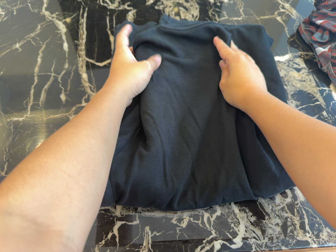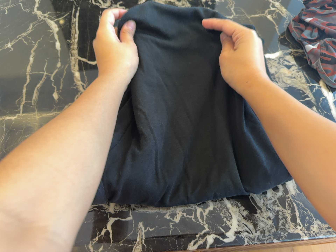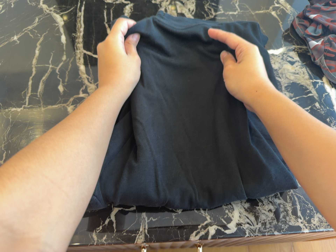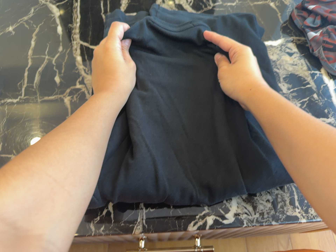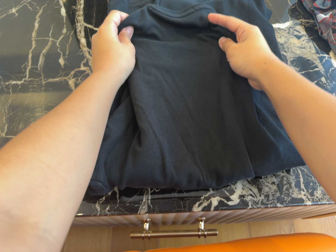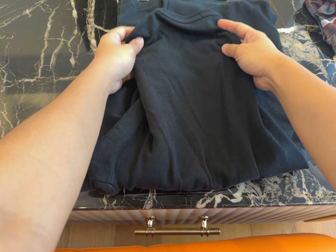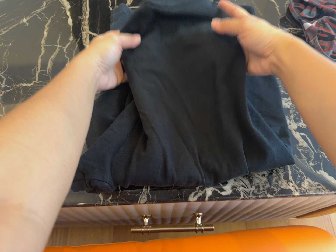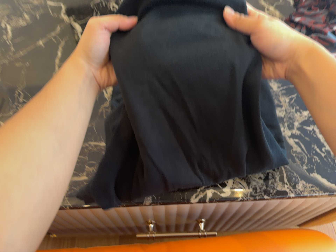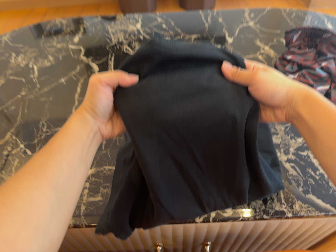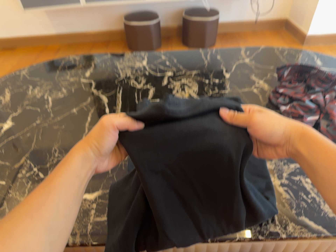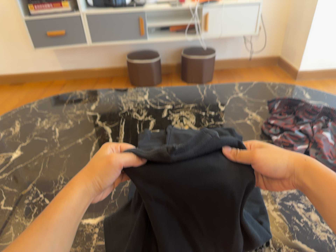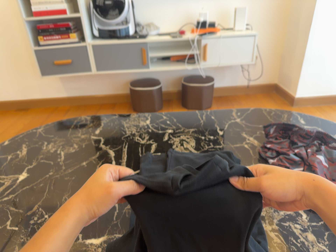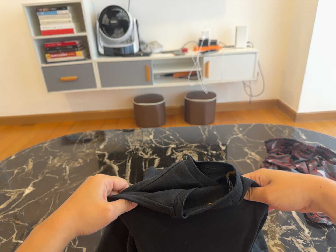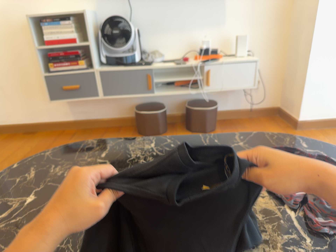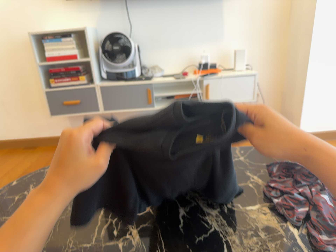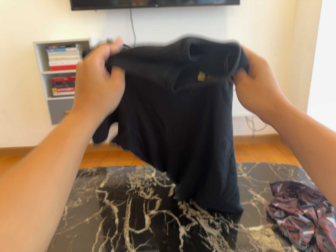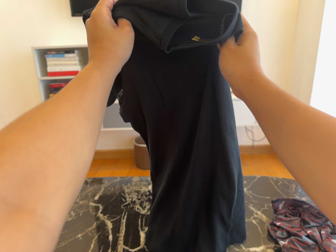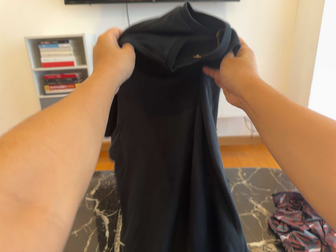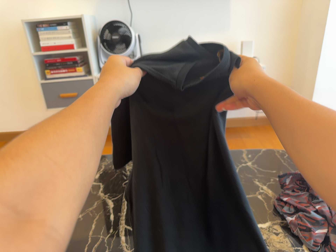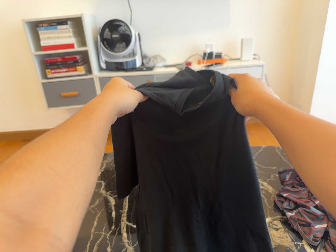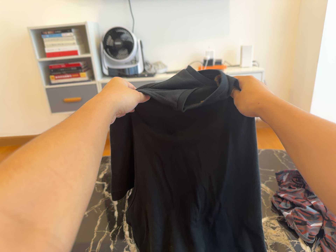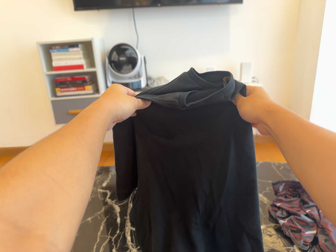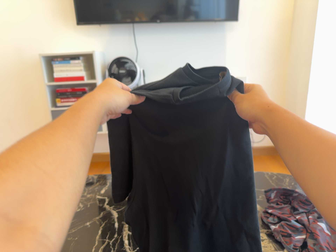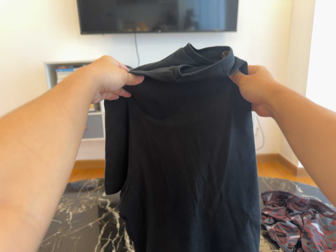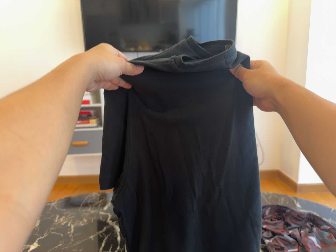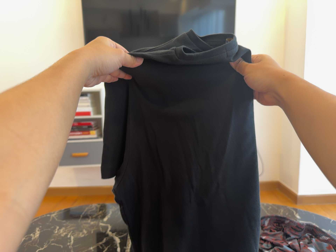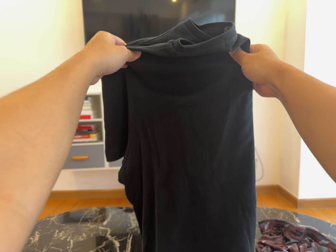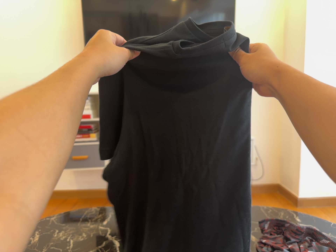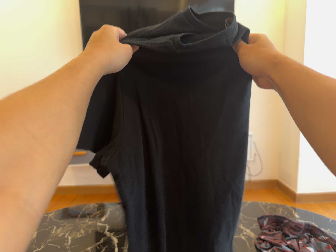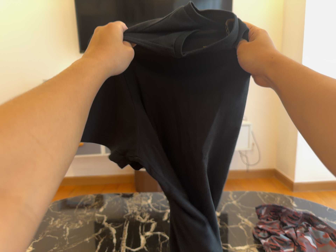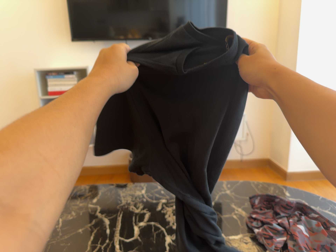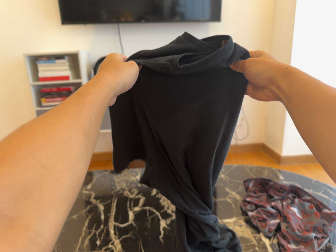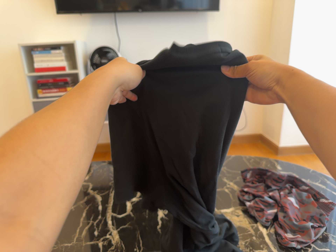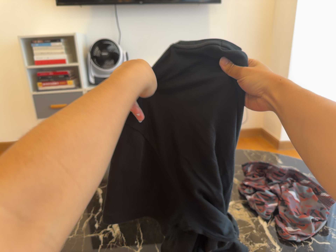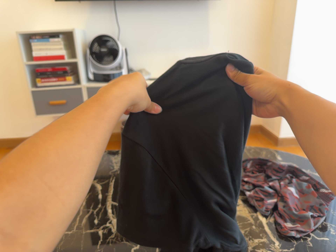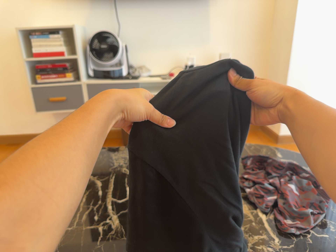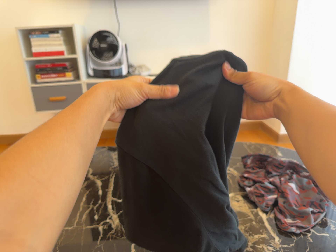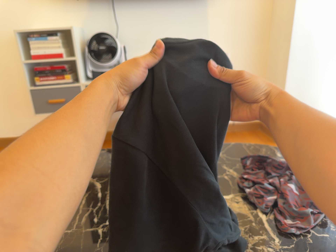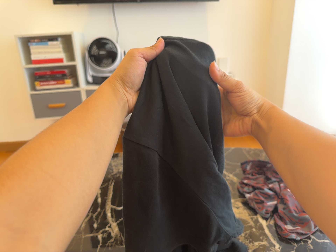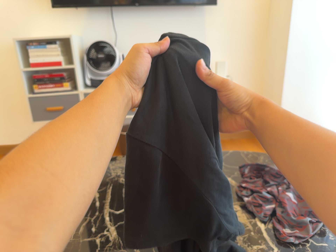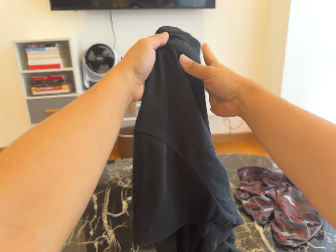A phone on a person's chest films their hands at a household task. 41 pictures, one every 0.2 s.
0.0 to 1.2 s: The camera shifts only a little, or ends up much as it began.
1.2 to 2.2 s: The camera travels backward, about 20 cm. Its aim tips toward the top of its view by about 35 degrees, and the scene shifts downward.
2.2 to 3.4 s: The camera travels toward the top of its view, about 7 cm, so close, fixed things drift downward. Its aim tips toward the top of its view by about 10 degrees, and the scene shifts downward.
3.4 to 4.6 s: The camera travels backward and toward the bottom of its view, about 14 cm, so what stands in front gets smaller.
4.6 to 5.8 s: The camera shifts only a little, or ends up much as it began.
5.8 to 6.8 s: The camera's aim tips toward the bottom of its view by about 10 degrees, and the scene shifts upward.
6.8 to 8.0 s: The camera shifts only a little, or ends up much as it began.
The film runs backward here.
